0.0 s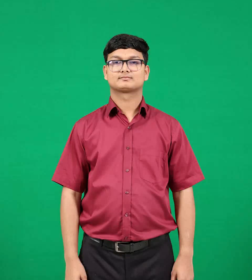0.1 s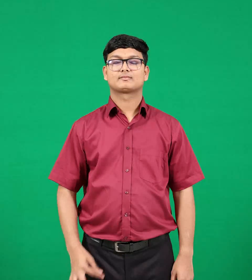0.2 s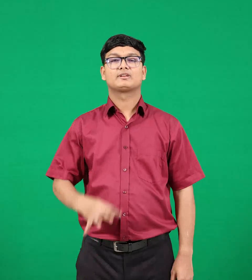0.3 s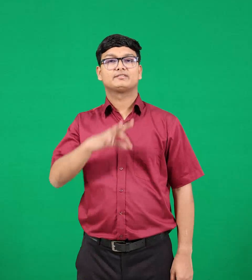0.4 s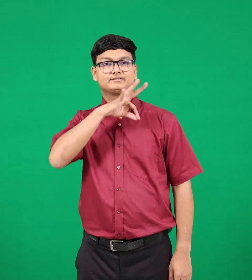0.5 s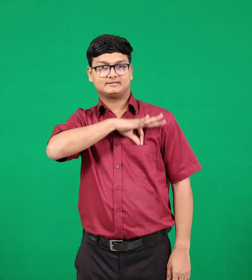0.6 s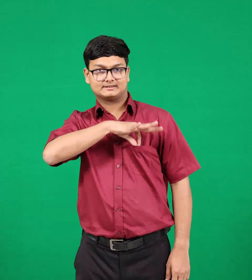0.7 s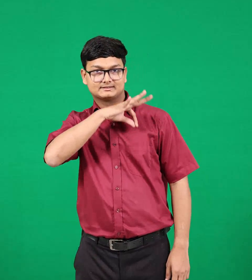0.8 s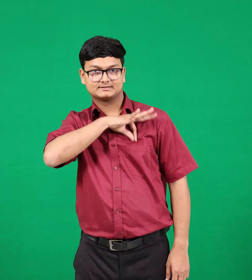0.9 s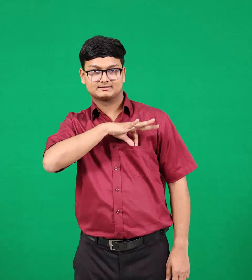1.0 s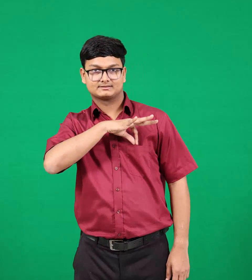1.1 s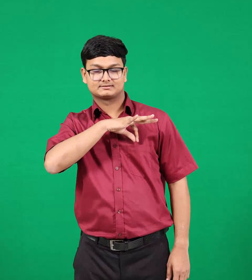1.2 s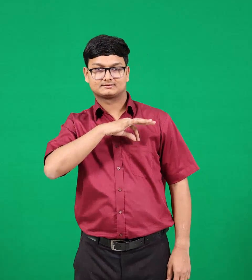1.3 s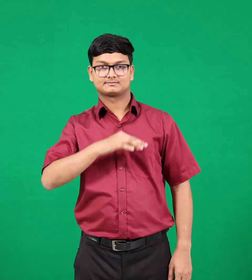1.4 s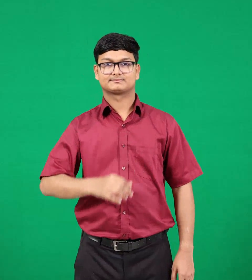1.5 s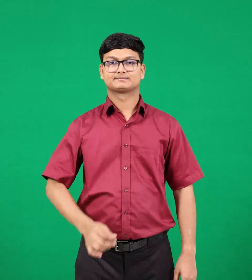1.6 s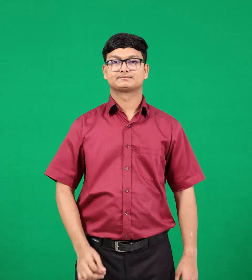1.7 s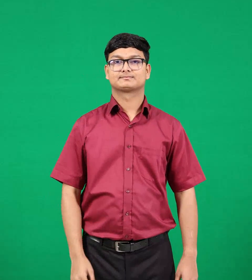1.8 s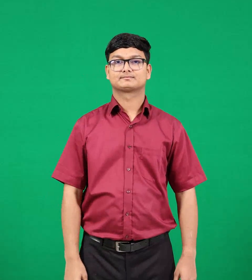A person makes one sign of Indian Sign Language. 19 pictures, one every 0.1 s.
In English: benefit
